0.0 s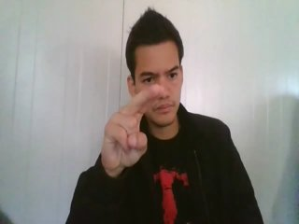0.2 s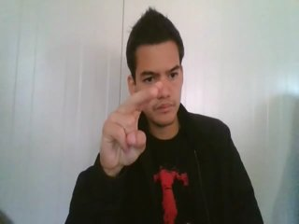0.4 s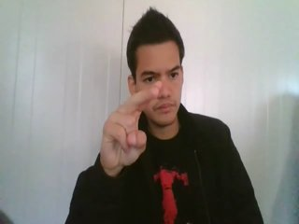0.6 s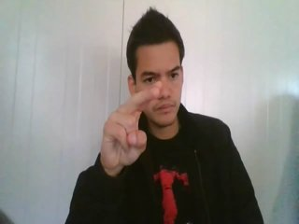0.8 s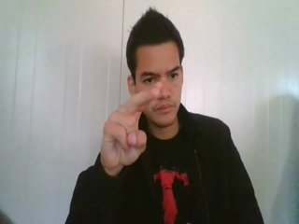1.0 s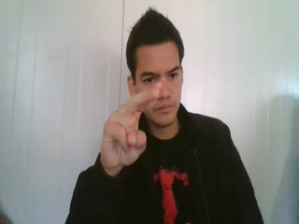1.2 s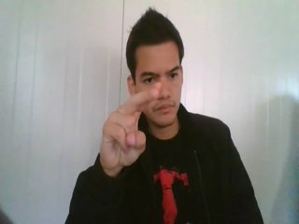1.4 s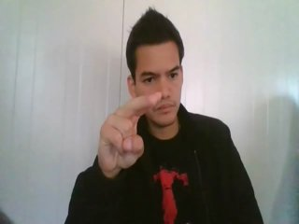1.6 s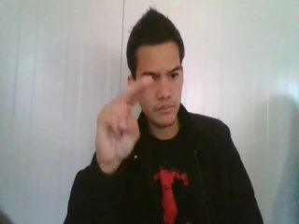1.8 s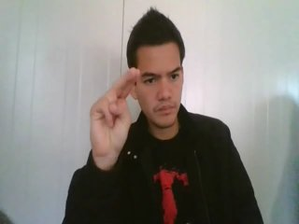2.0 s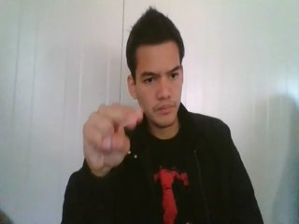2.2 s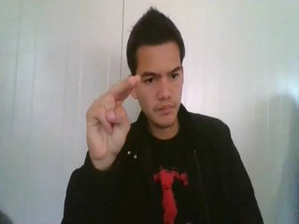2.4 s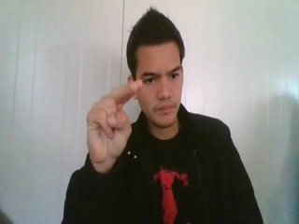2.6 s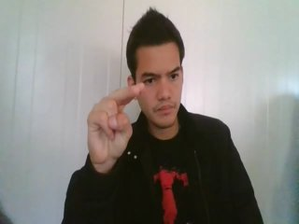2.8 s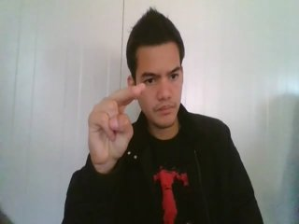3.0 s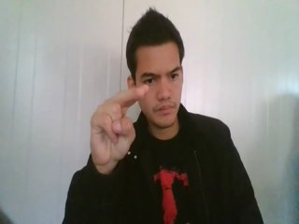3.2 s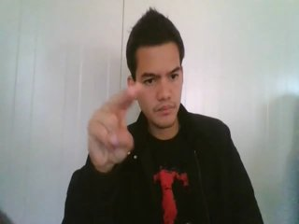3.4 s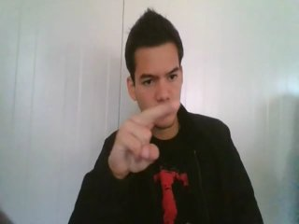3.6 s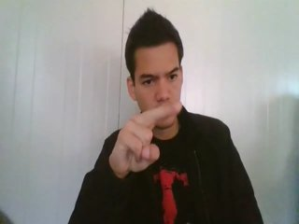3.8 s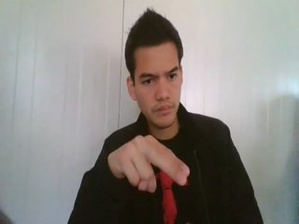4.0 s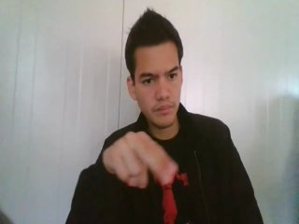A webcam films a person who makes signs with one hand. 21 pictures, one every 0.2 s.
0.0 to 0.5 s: Pointing with two fingers.
0.6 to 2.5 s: Click with two fingers.
2.6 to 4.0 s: Pointing with two fingers.
